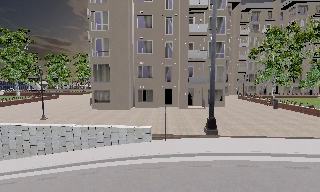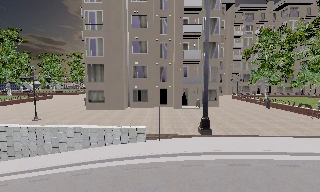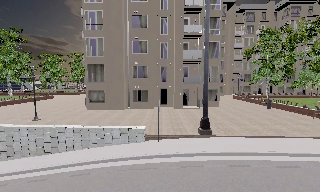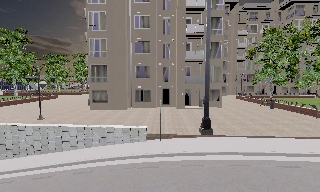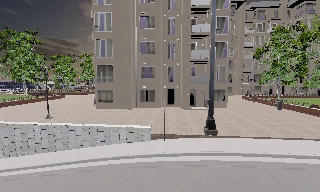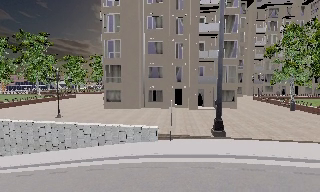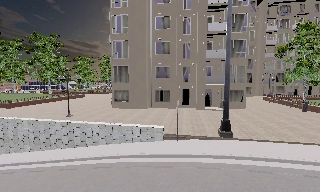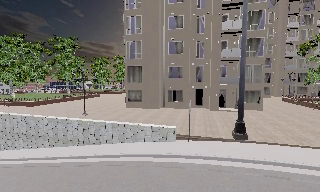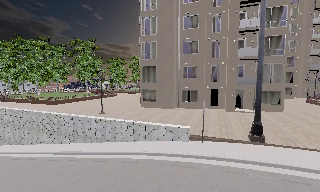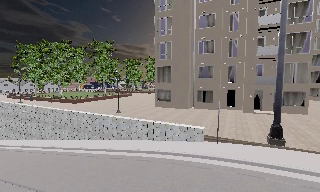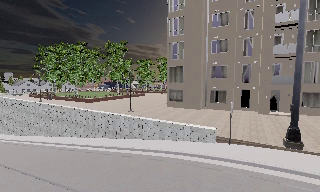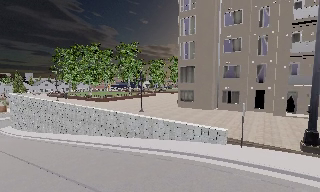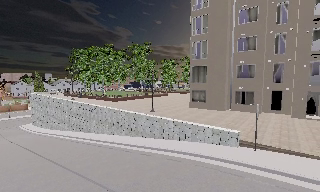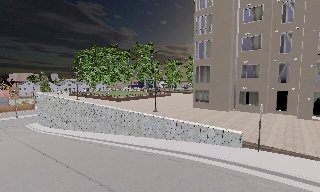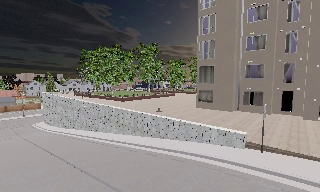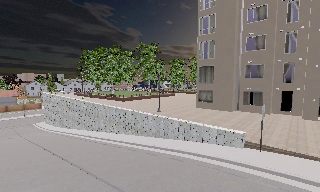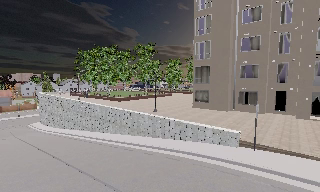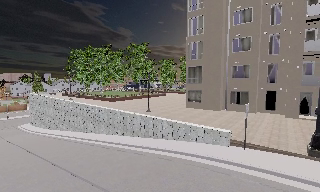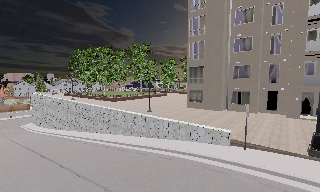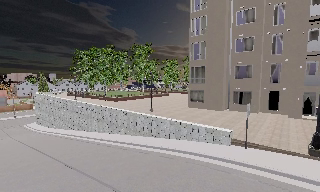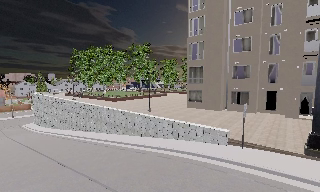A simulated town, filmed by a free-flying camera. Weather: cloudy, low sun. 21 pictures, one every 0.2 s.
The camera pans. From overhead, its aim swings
counterclockwise.
The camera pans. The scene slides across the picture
to the right.
0.0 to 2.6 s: The camera swings to its left by about 40 degrees, and the scene slides to the right. It travels to its right, about 1.5 m.
2.6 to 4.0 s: The camera shifts only a little, or ends up much as it began.
The film runs backward here.
